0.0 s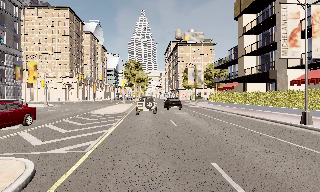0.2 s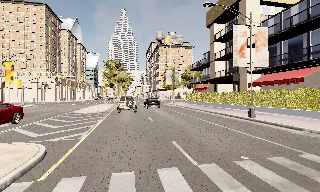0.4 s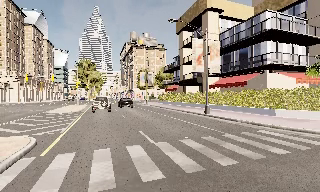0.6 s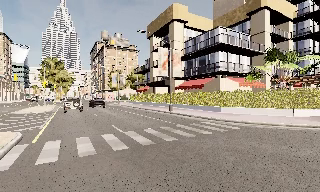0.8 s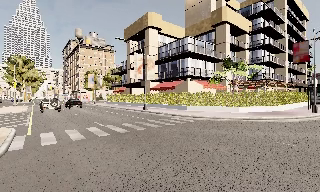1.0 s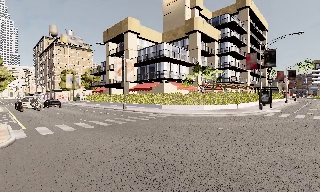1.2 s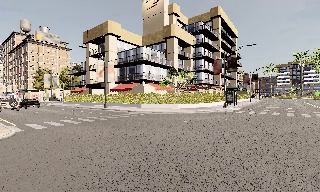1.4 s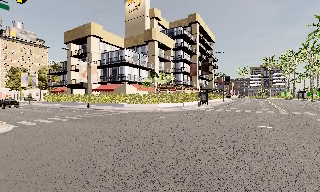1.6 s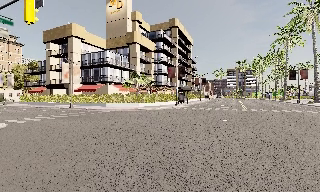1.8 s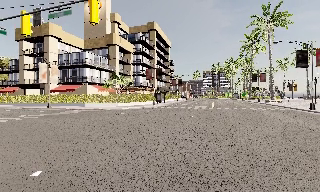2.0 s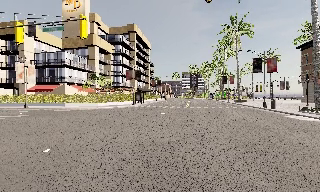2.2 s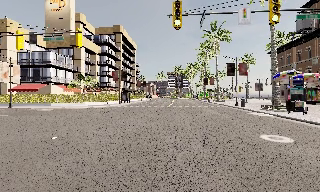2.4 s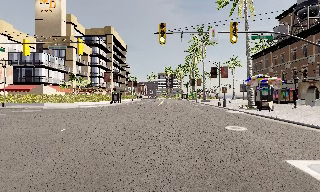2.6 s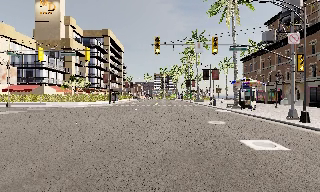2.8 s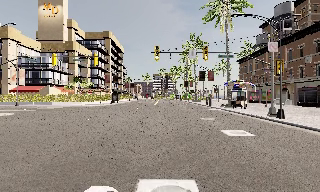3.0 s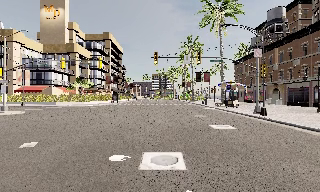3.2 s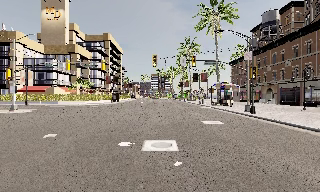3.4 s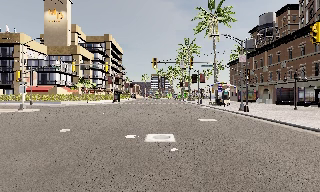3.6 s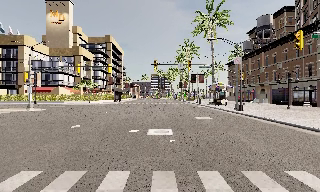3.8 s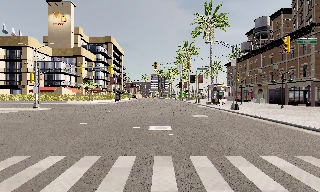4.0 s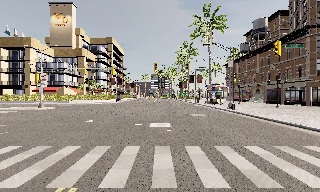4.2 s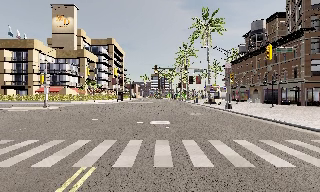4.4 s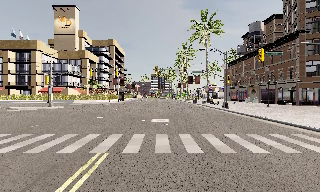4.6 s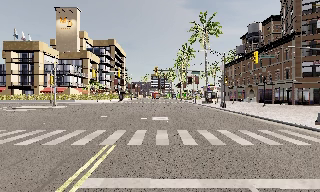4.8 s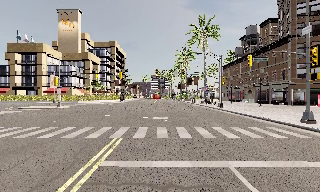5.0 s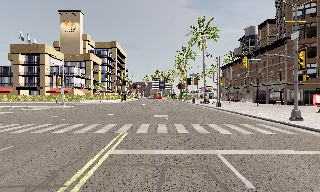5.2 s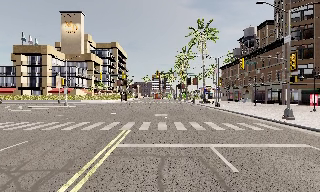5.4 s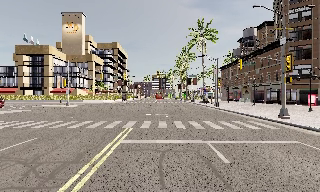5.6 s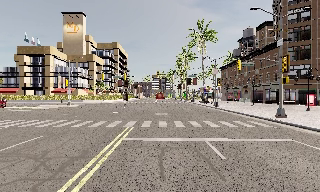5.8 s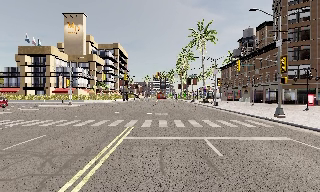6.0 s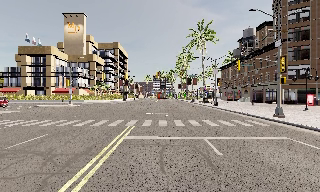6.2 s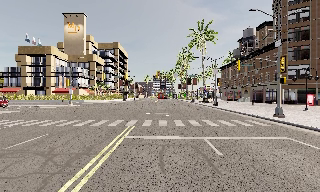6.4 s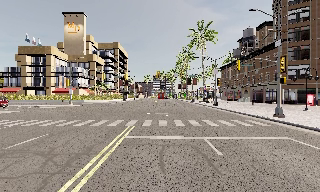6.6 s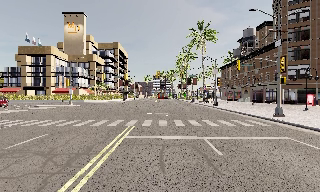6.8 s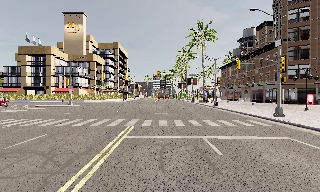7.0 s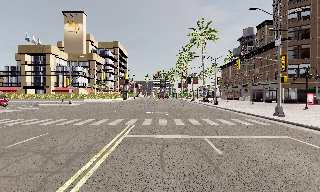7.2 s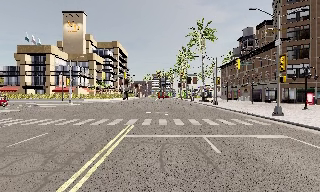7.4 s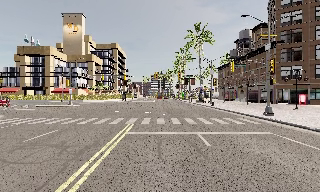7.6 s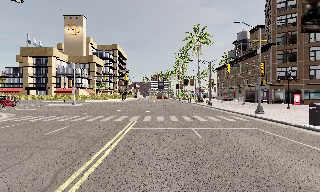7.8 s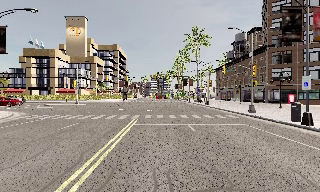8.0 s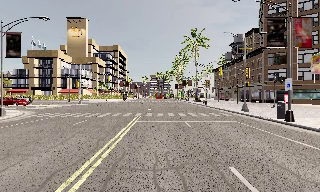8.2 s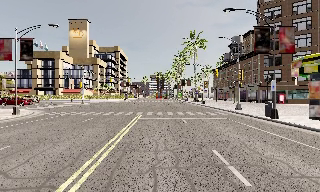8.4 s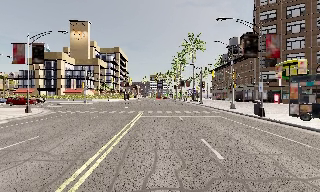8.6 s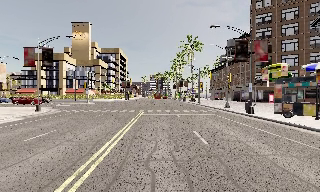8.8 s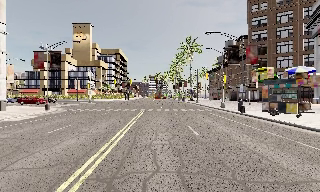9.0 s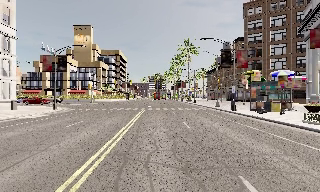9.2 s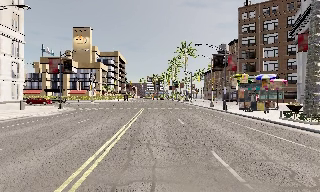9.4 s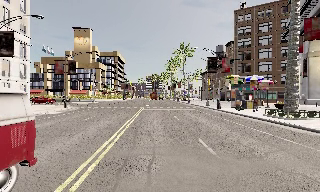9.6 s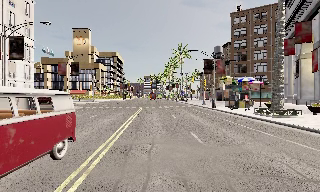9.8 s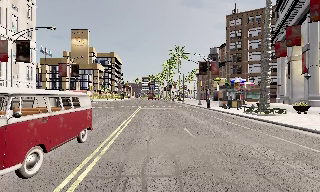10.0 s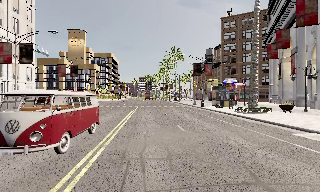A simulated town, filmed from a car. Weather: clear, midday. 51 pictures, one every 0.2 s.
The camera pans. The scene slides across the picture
to the left.
The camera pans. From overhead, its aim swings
clockwise.
0.0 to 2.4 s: The camera pans to its right, which is clockwise from overhead, by about 85 degrees. It travels backward, about 25 m.
2.4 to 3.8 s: The camera travels backward, about 10 m, so what stands in front gets smaller. It loses speed.
3.8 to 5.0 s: The camera travels backward, about 5 m, so what stands in front gets smaller.
5.0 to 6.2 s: The camera travels backward, about 1.5 m, so what stands in front gets smaller. It loses speed.
6.2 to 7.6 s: The camera travels backward, about 2 m, so what stands in front gets smaller. It gains speed.
7.6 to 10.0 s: The camera travels backward, about 16 m, so what stands in front gets smaller.
The film runs backward here.
